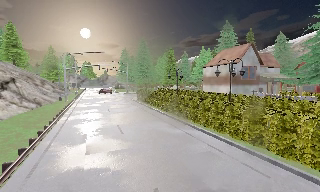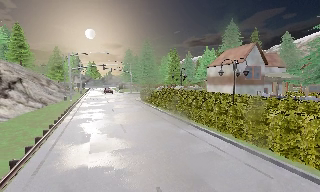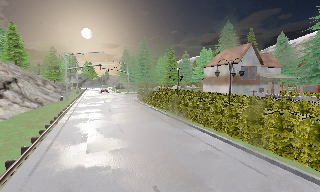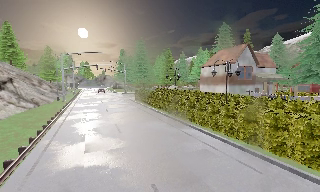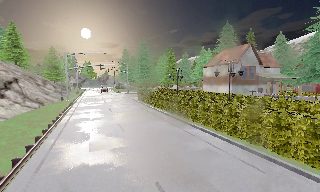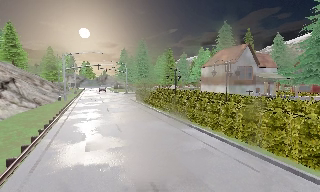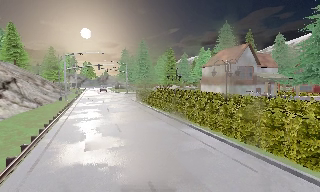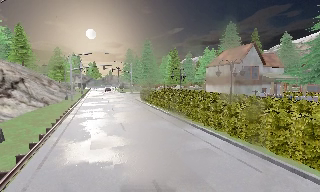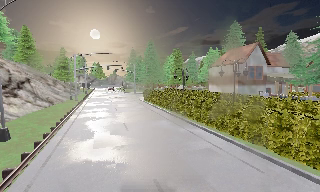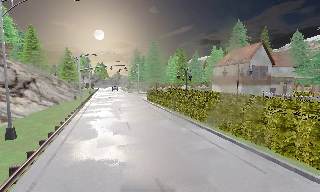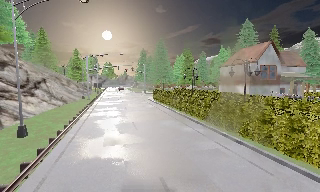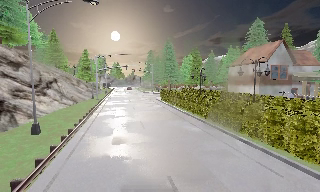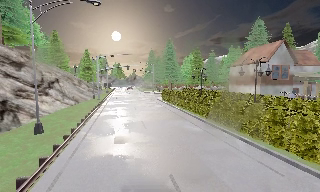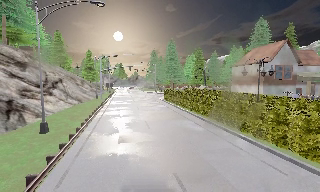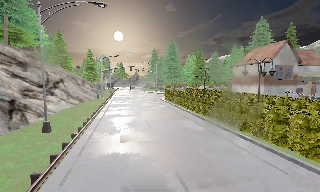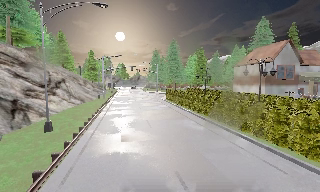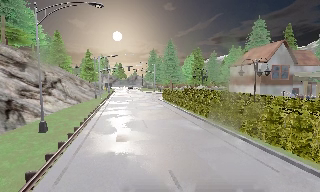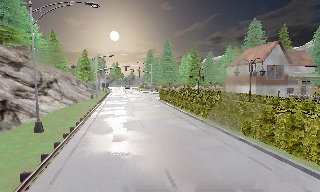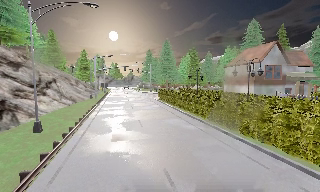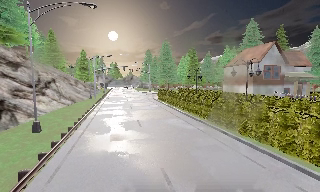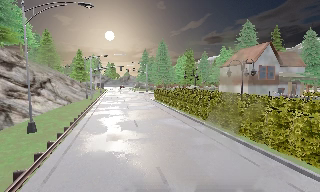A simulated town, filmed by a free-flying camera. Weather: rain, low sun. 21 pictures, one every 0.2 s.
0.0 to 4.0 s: The camera travels backward and to its right, about 1.5 m, so what stands in front gets smaller.
The film runs forward here.
